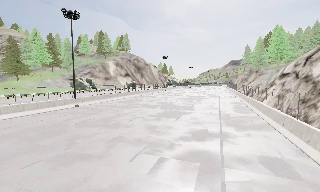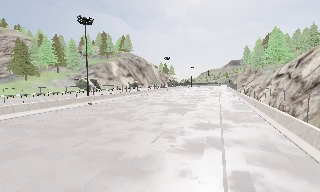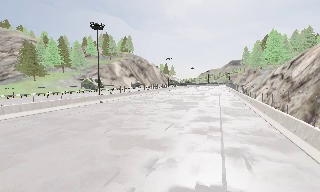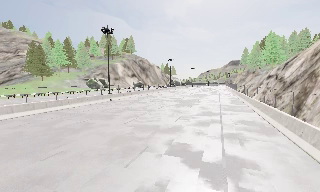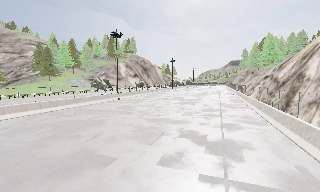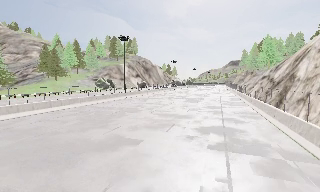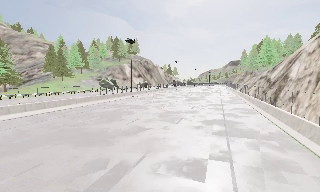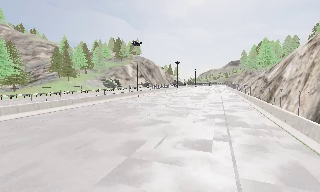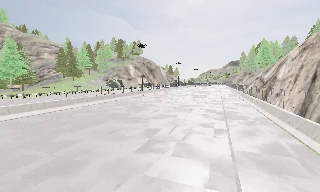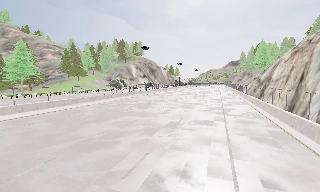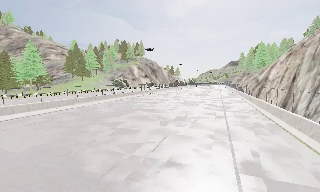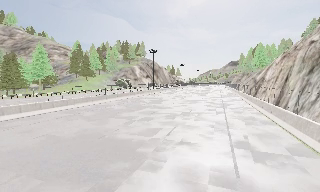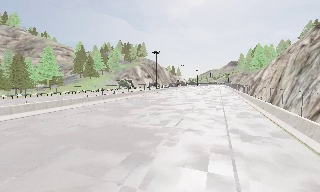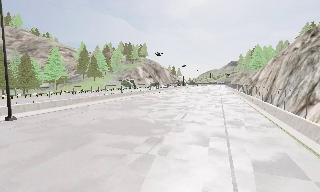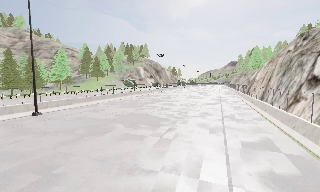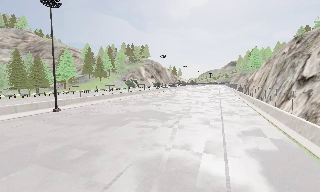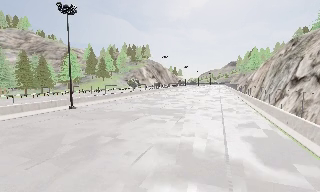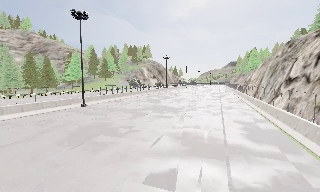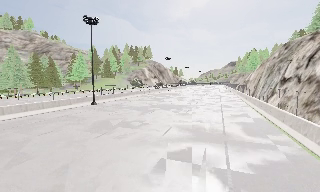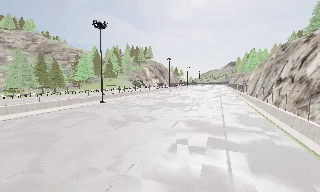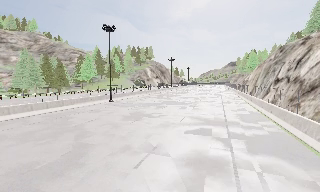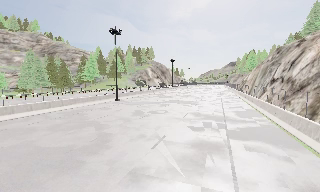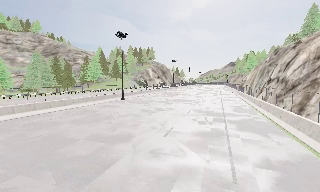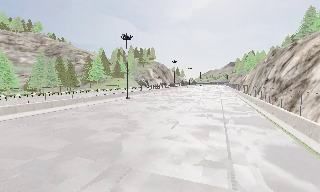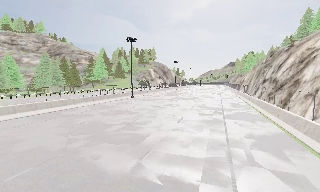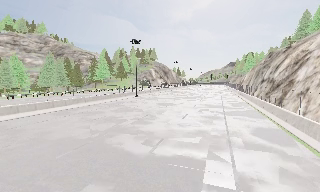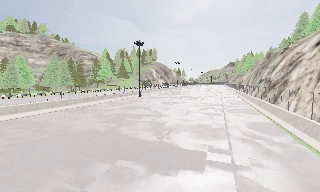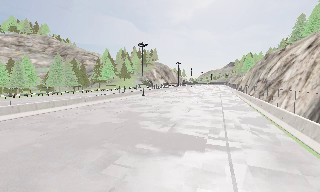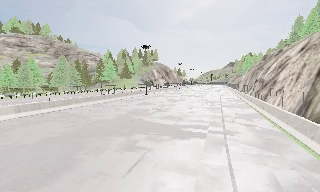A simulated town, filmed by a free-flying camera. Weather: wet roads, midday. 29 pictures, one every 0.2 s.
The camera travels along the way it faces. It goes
backward.
0.0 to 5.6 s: The camera travels backward, about 55 m, so what stands in front gets smaller.
The film runs backward here.
